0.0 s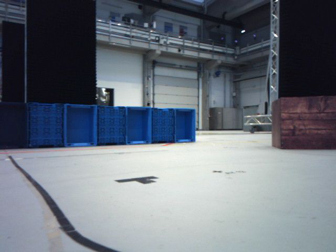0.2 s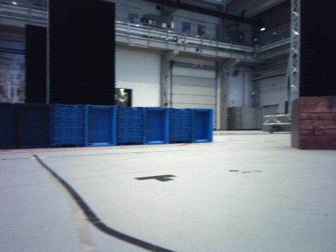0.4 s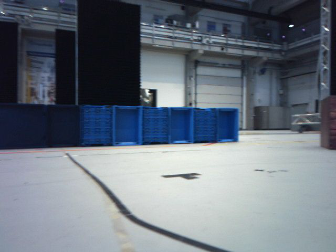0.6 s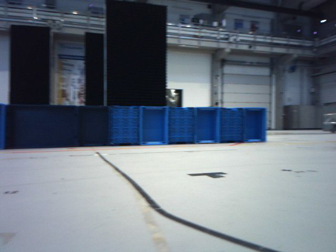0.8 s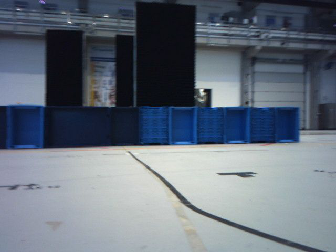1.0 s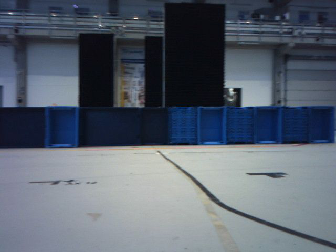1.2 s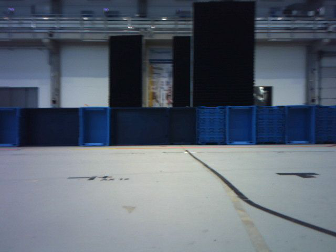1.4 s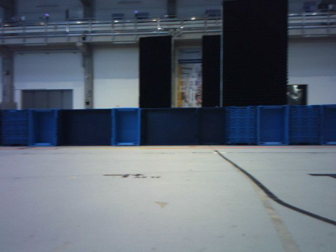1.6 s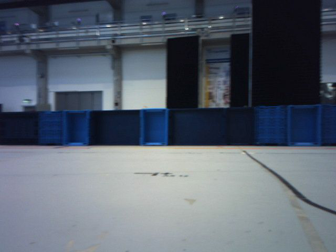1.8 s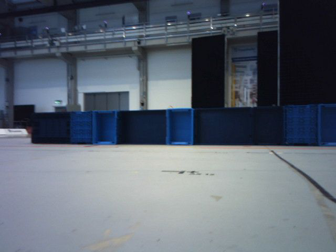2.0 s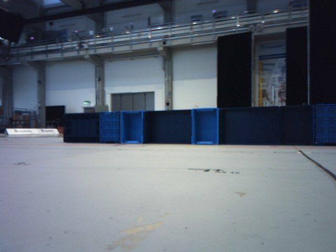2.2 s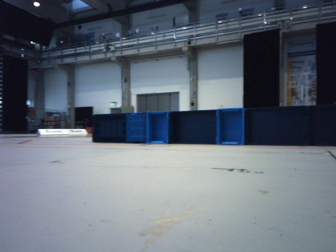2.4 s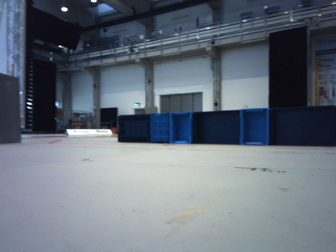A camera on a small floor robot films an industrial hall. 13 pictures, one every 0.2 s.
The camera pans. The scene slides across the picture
to the right.
The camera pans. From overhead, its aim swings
counterclockwise.
0.0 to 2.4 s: The camera swings to its left by about 65 degrees, and the scene slides to the right. It travels backward, about 0.5 m.
The film runs backward here.
